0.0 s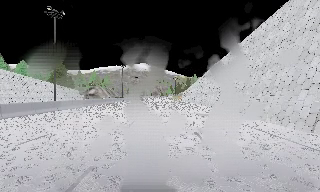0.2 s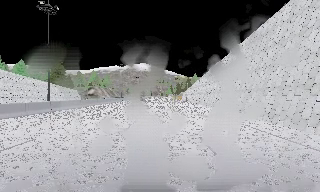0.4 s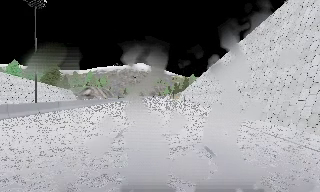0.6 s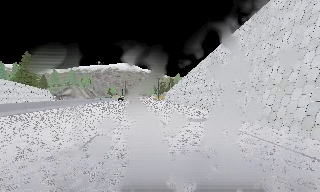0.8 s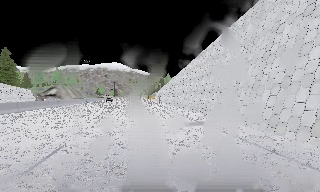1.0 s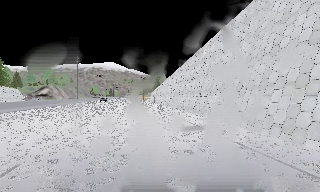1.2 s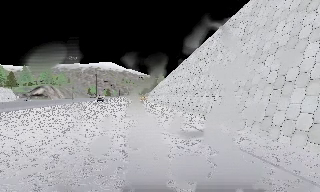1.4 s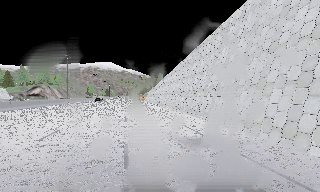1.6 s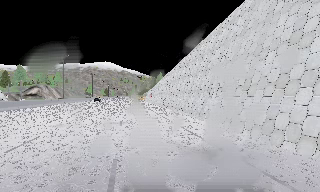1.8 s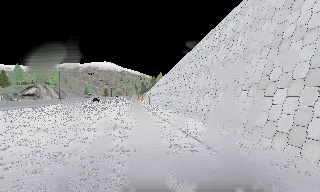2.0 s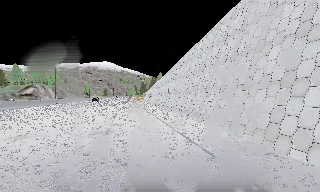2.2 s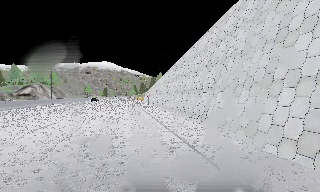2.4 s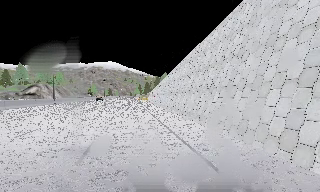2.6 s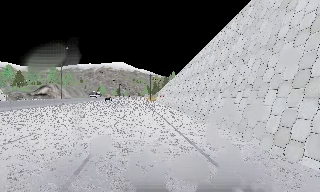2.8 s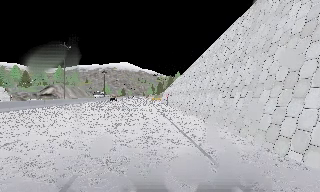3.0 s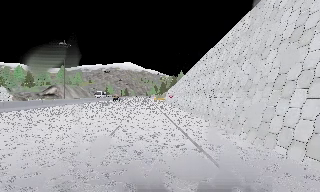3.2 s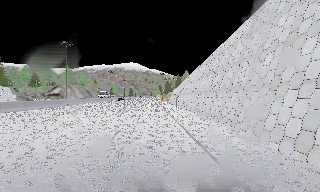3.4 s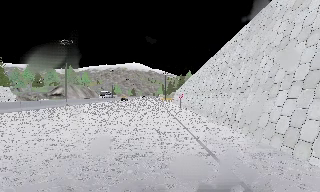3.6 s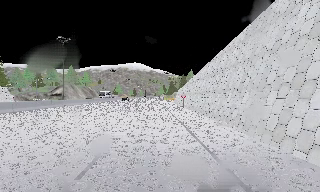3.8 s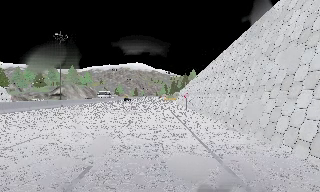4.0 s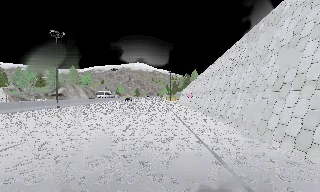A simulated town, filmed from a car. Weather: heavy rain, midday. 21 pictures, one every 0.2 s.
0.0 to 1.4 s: The scene slides to the left, as the camera pans about 10 degrees to its right. It travels forward, about 9 m, so what stands in front looms larger.
1.4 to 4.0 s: The scene slides to the right, as the camera pans about 10 degrees to its left. It travels forward, about 18 m, so what stands in front looms larger.
The film runs forward here.
